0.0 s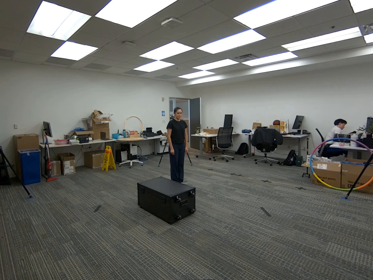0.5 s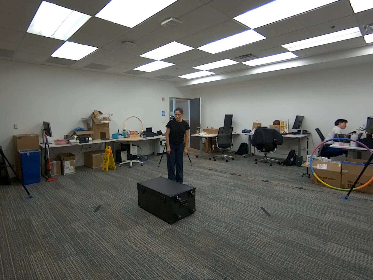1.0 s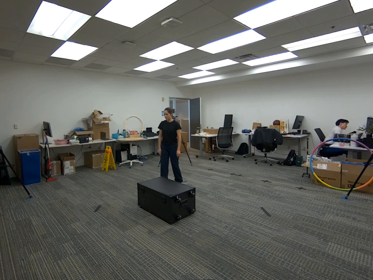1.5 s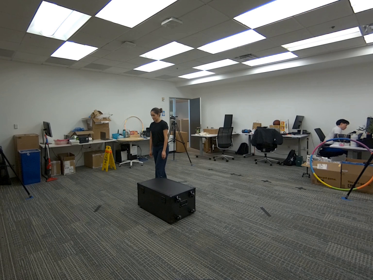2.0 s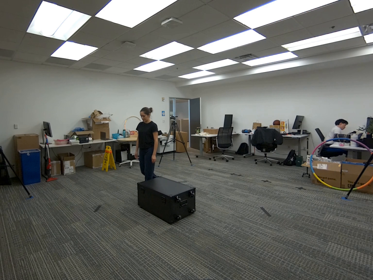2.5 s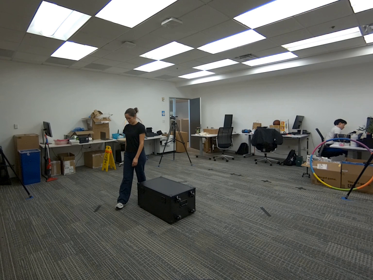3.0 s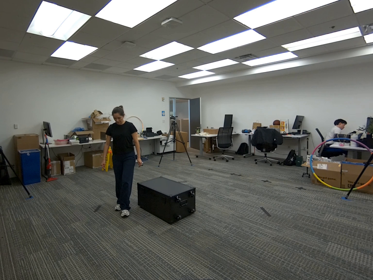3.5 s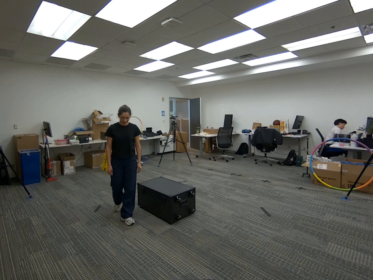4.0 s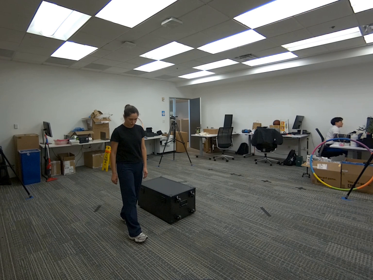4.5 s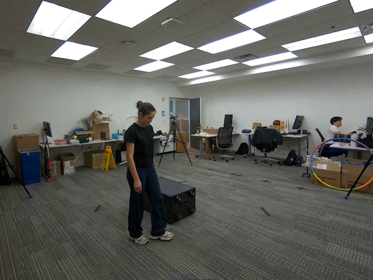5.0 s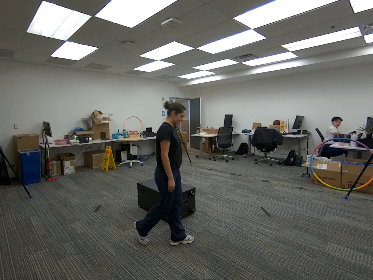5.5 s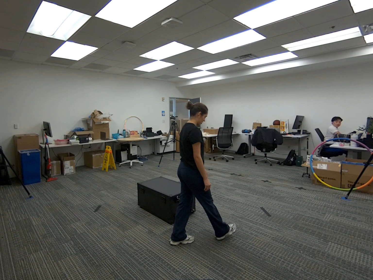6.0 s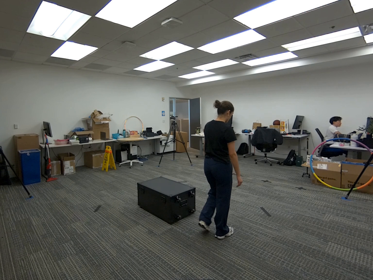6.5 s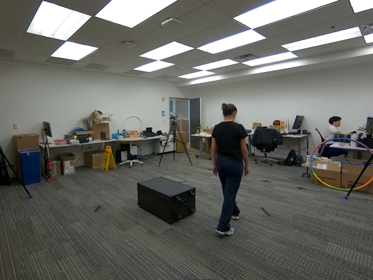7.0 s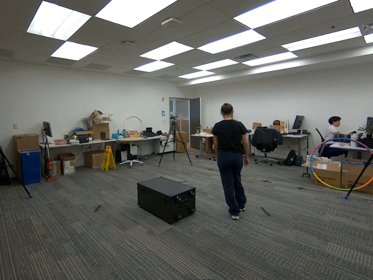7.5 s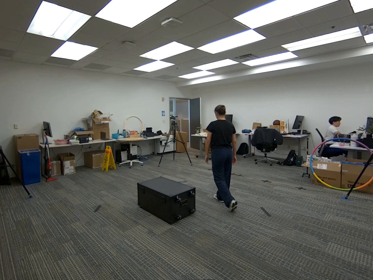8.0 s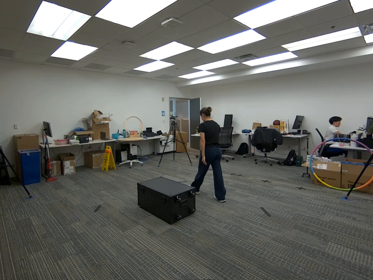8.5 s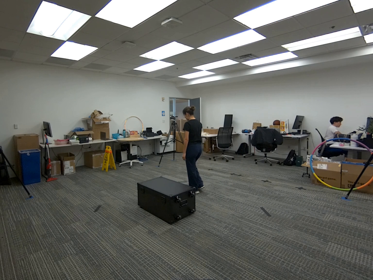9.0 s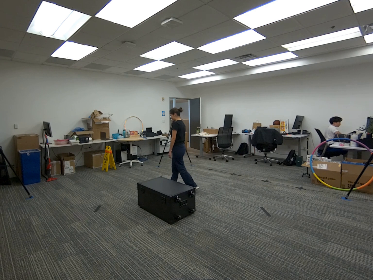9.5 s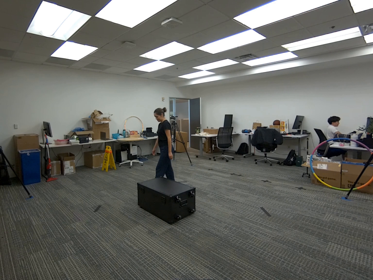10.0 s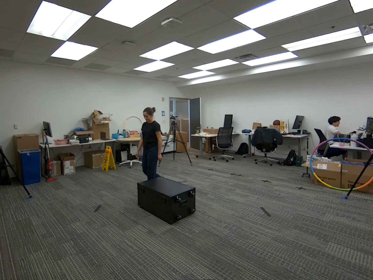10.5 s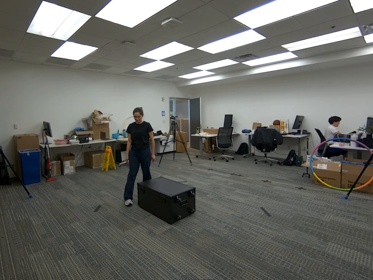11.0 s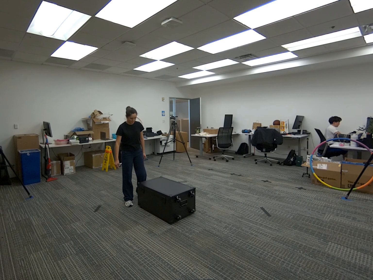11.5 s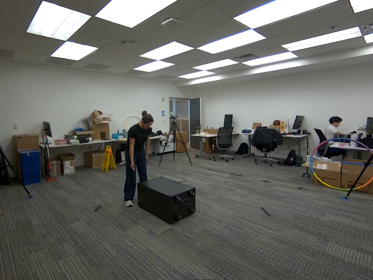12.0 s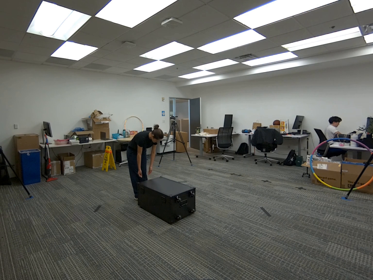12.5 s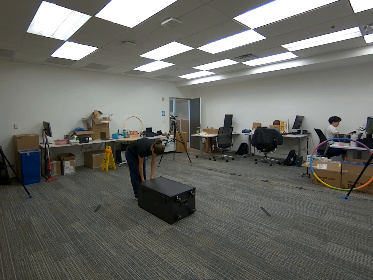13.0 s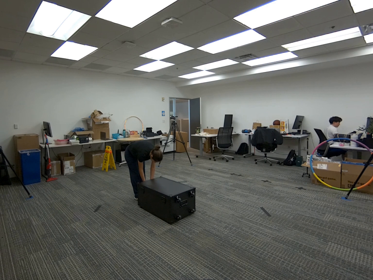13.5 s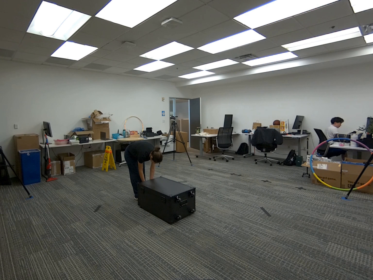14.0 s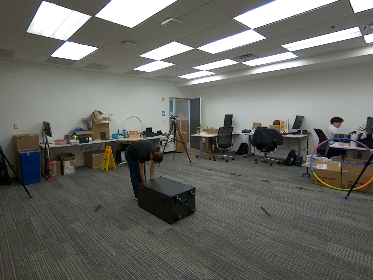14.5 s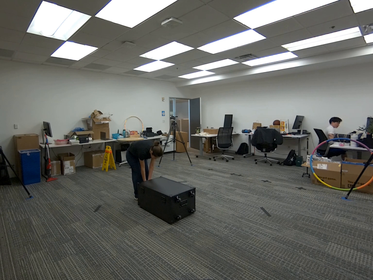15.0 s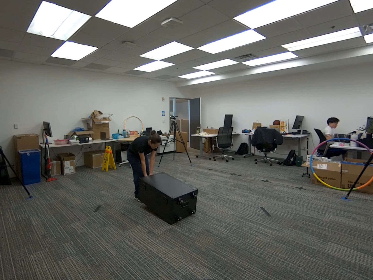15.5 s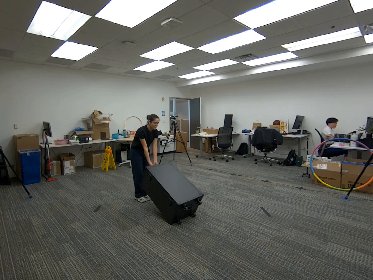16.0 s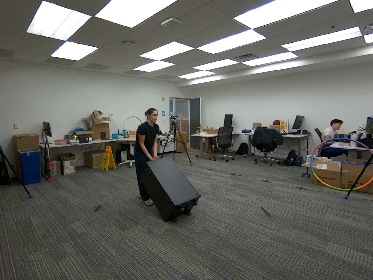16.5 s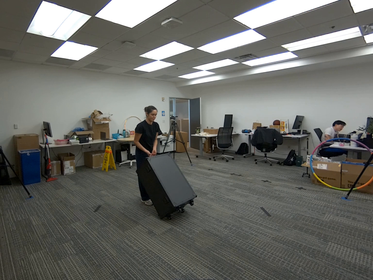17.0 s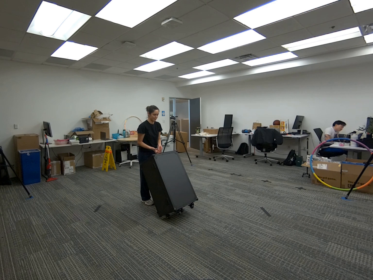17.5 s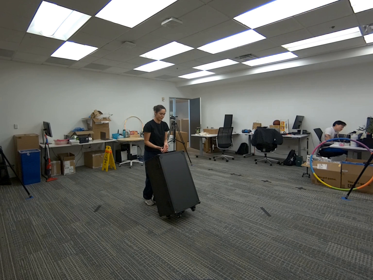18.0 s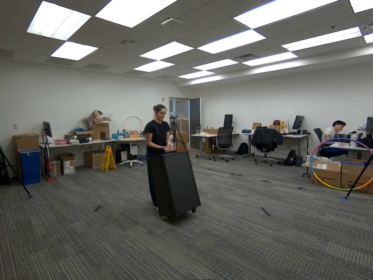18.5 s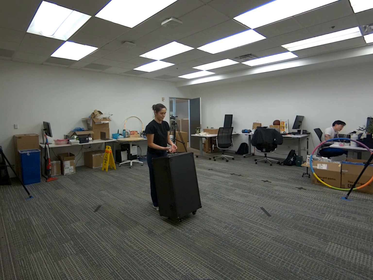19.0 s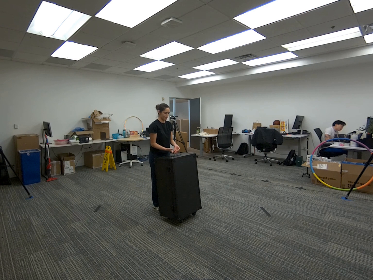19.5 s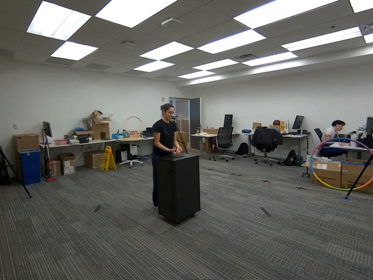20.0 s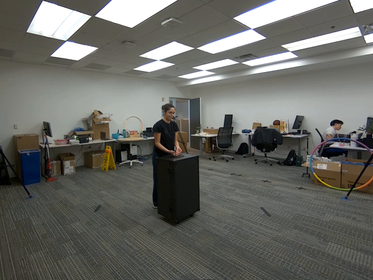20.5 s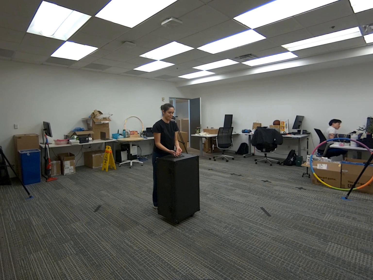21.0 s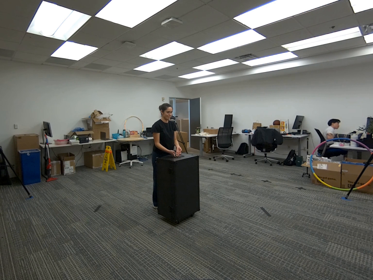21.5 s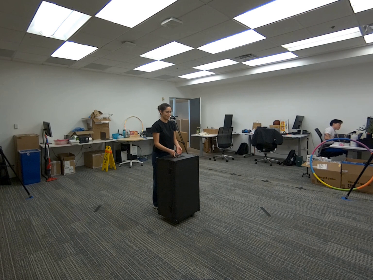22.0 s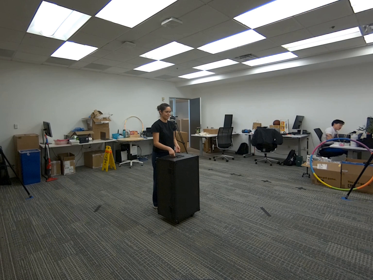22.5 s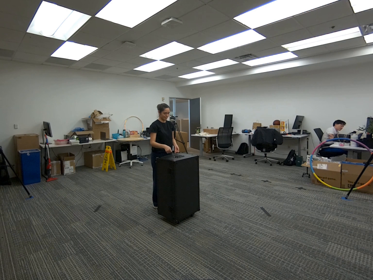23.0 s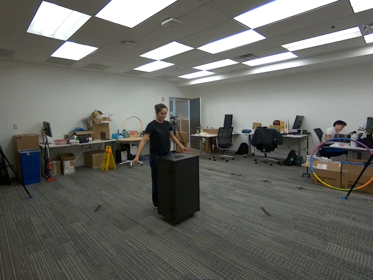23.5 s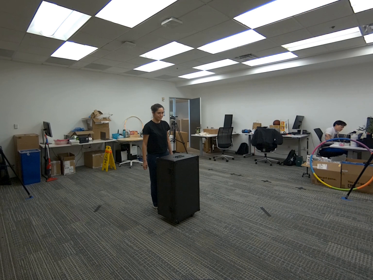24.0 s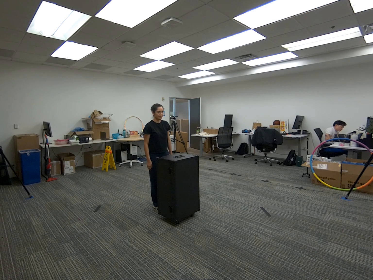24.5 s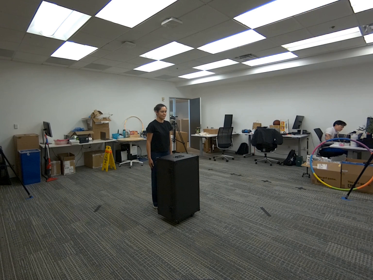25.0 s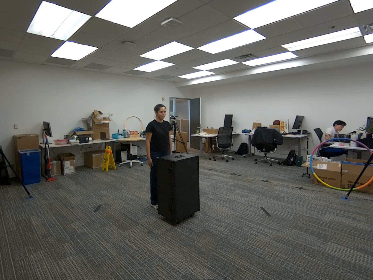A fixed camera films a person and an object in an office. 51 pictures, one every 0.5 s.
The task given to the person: Walk over to the G1 box and pick up the box and place it right up.
